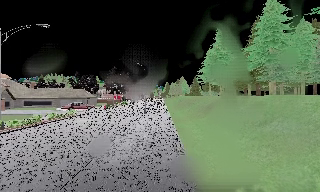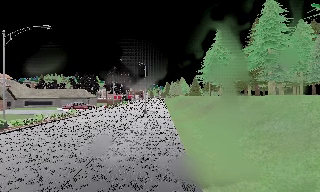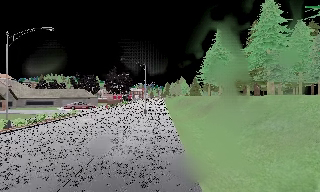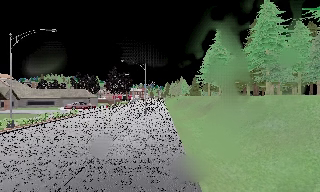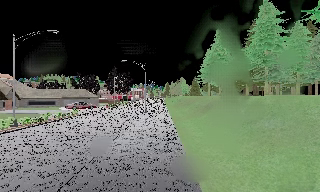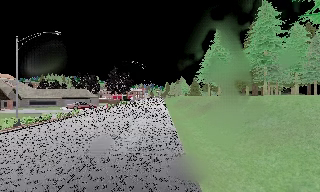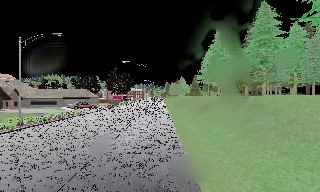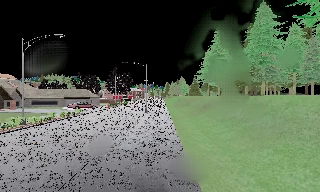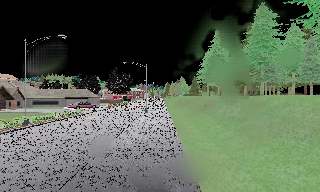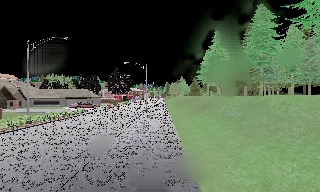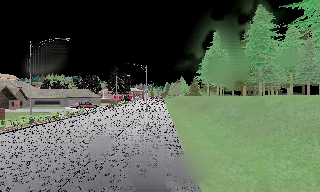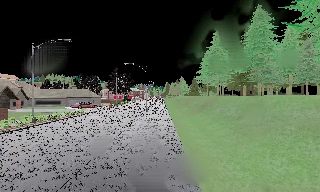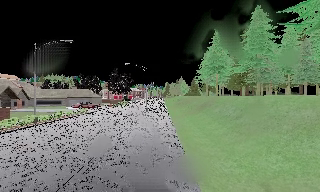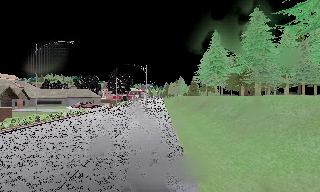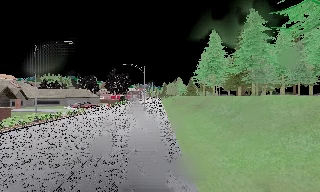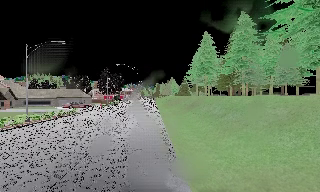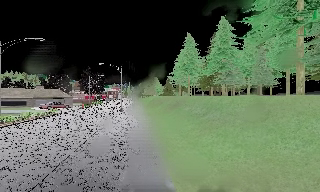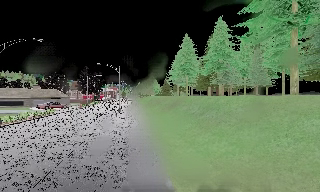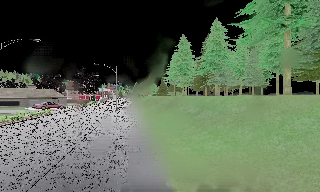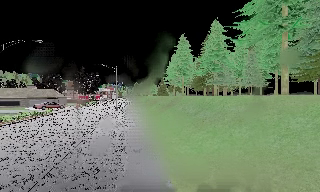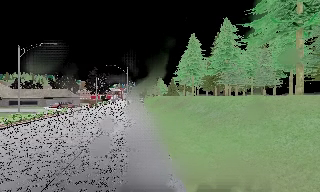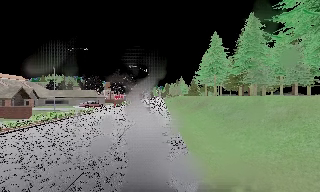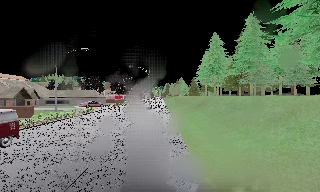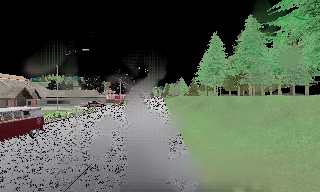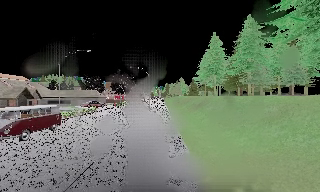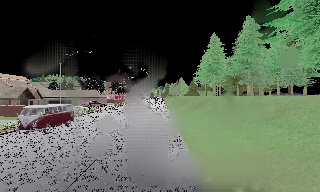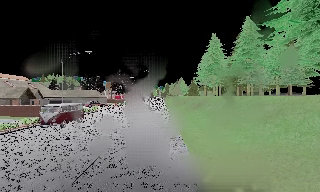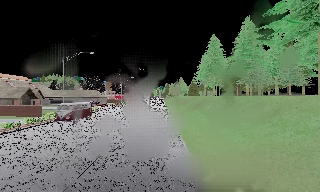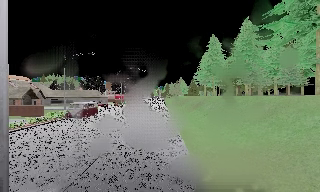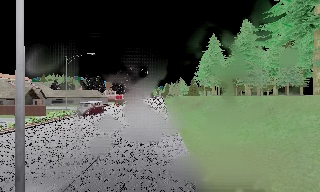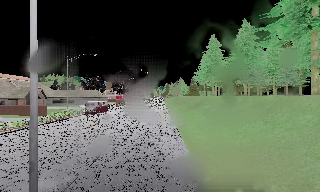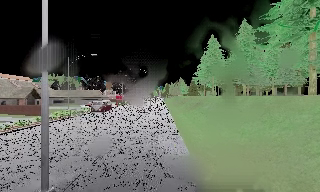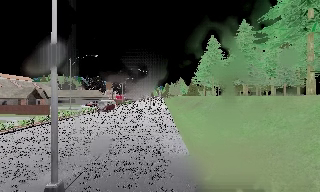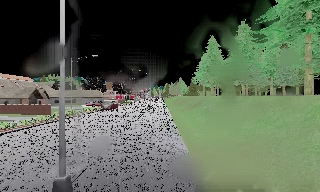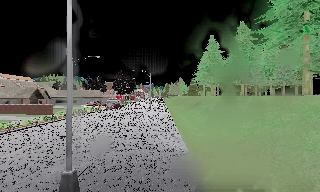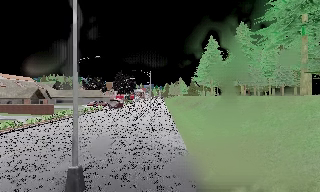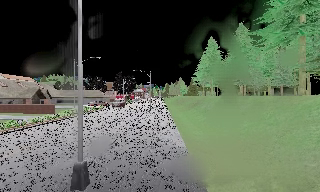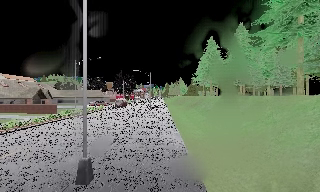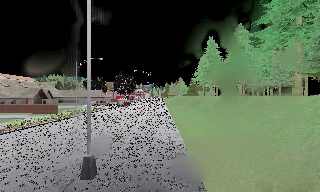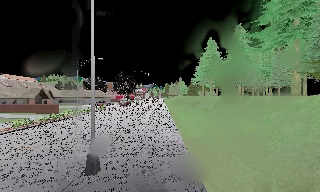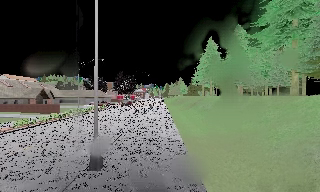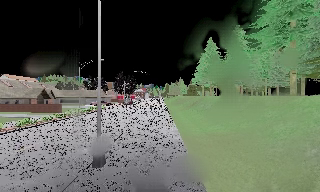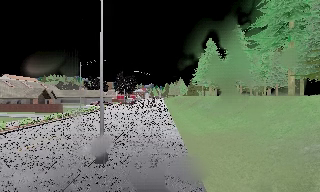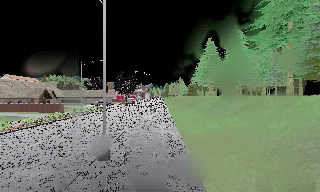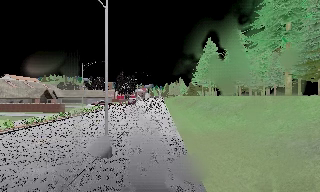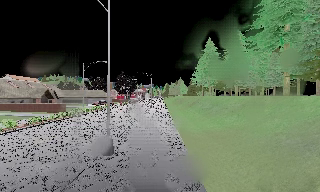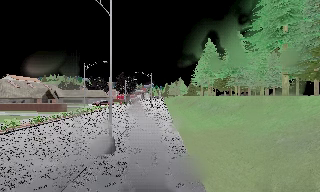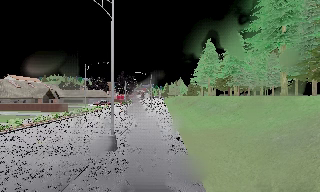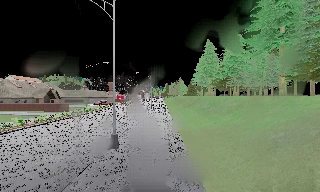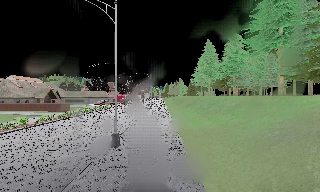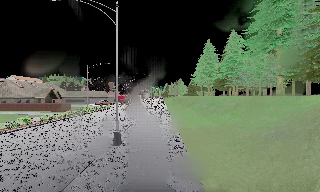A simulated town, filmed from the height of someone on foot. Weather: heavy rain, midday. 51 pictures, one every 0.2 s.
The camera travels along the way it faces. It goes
backward.
0.0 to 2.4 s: The camera travels backward, about 3.5 m, so what stands in front gets smaller.
2.4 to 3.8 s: The scene slides to the left, as the camera pans about 10 degrees to its right. It travels backward, about 2 m, so what stands in front gets smaller.
3.8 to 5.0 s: The scene slides to the right, as the camera pans about 10 degrees to its left. It travels backward, about 1.5 m, so what stands in front gets smaller.
5.0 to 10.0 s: The camera travels backward, about 7 m, so what stands in front gets smaller.
The film runs backward here.
